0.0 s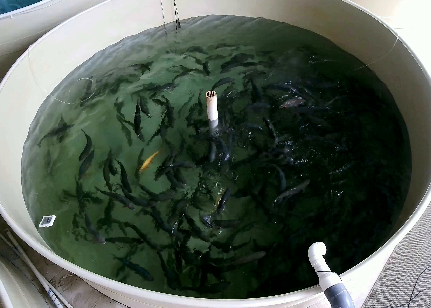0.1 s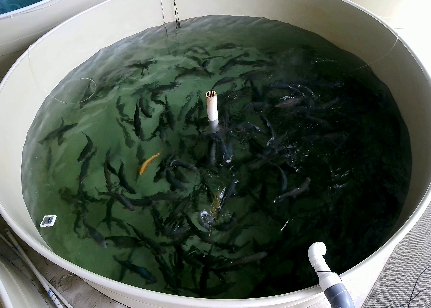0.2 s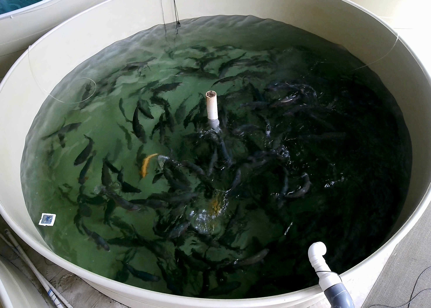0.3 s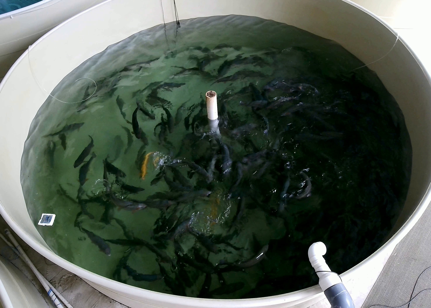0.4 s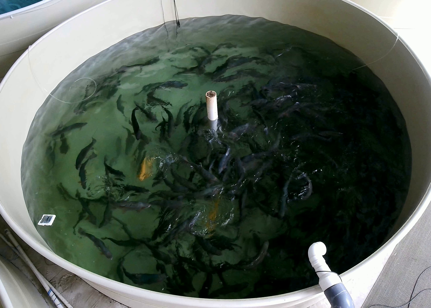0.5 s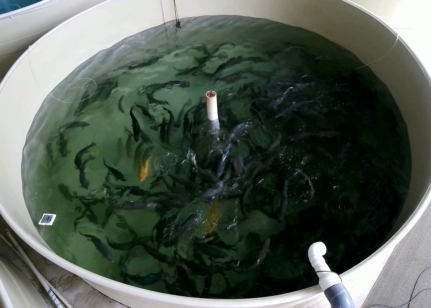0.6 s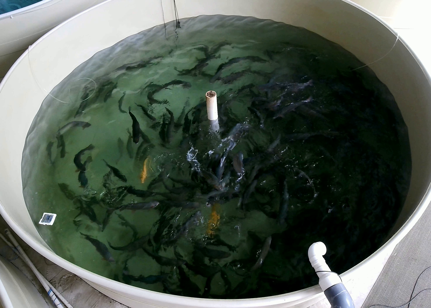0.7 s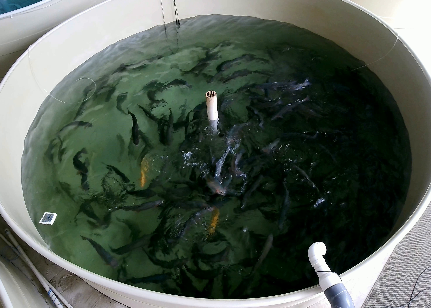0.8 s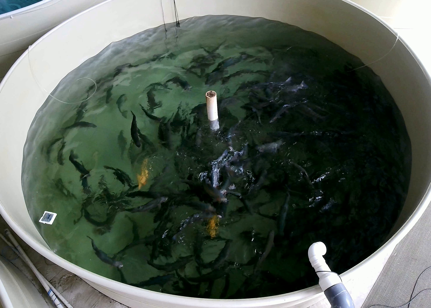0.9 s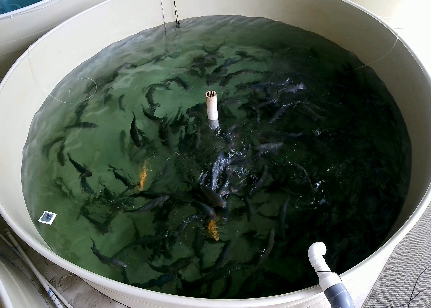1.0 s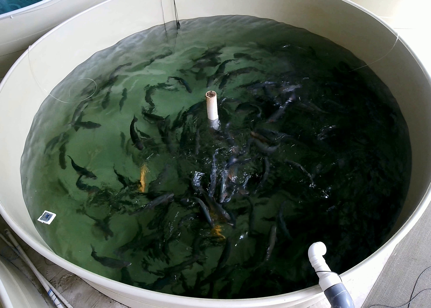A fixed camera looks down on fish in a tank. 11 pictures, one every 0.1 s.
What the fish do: Foraging.
